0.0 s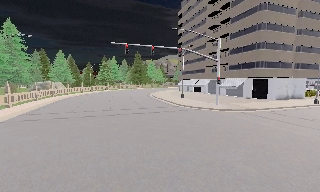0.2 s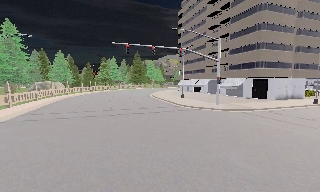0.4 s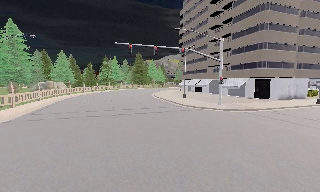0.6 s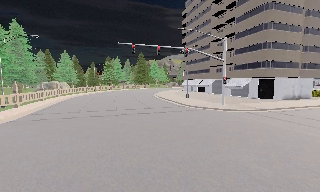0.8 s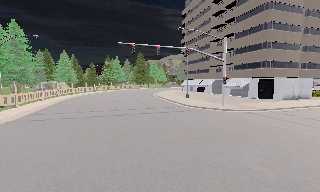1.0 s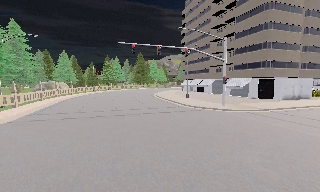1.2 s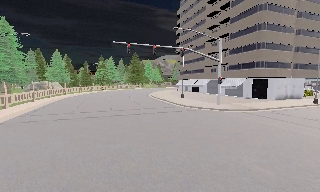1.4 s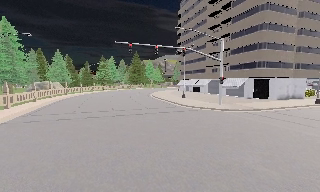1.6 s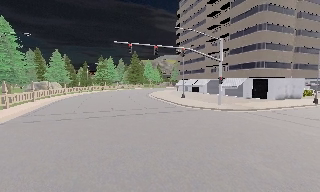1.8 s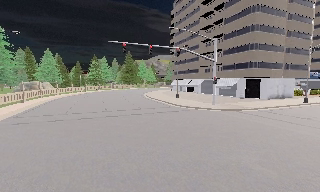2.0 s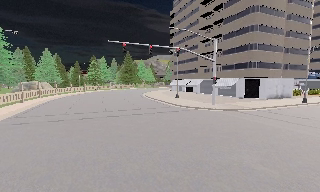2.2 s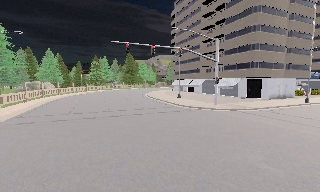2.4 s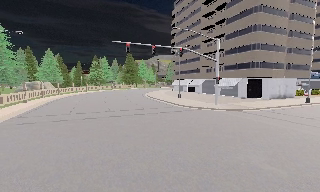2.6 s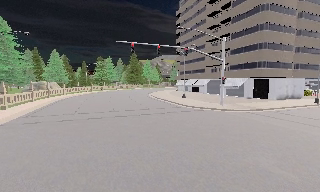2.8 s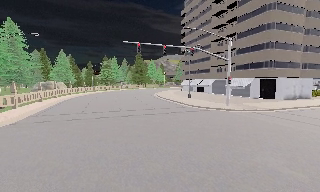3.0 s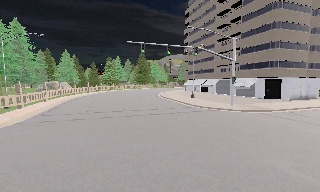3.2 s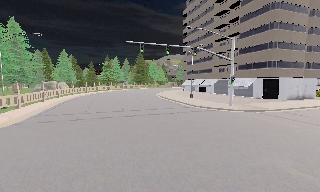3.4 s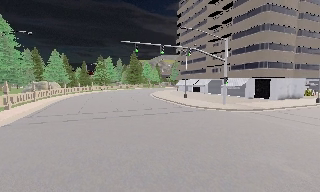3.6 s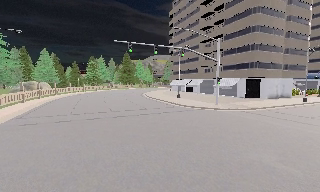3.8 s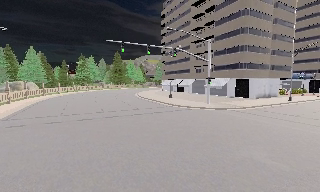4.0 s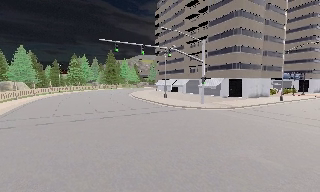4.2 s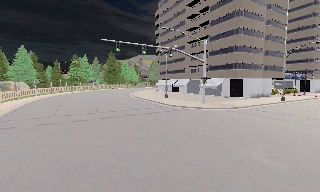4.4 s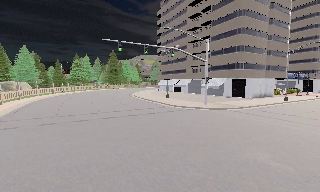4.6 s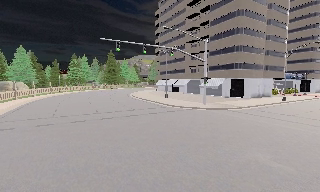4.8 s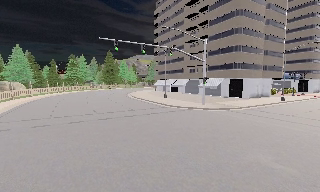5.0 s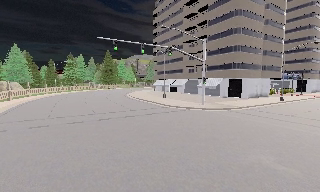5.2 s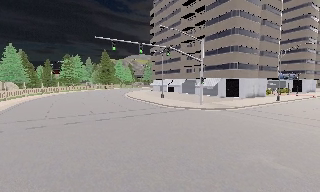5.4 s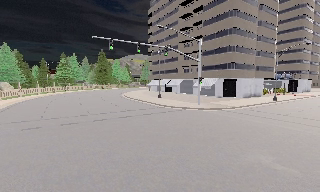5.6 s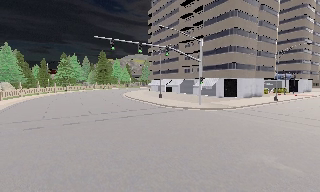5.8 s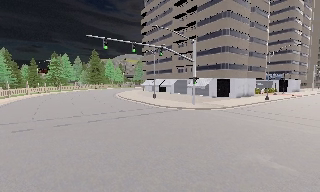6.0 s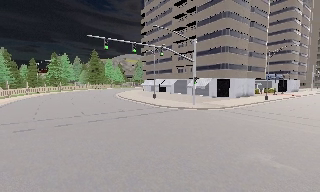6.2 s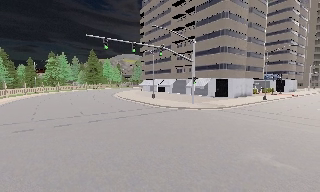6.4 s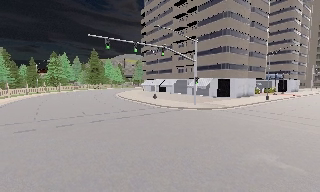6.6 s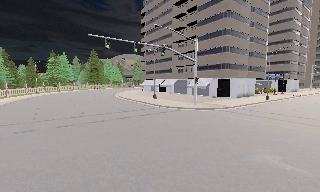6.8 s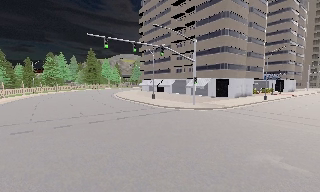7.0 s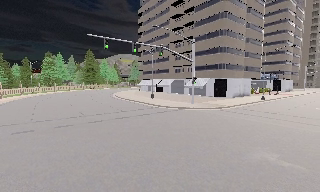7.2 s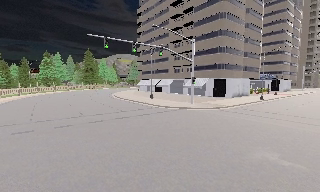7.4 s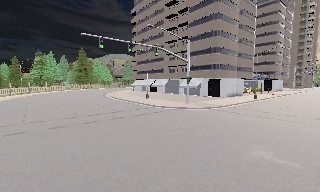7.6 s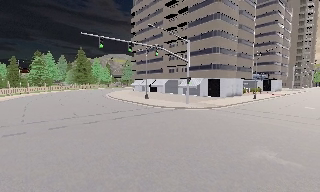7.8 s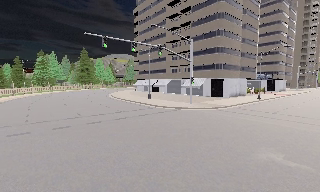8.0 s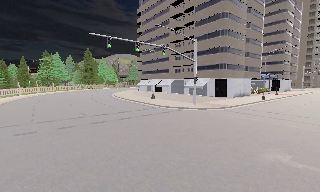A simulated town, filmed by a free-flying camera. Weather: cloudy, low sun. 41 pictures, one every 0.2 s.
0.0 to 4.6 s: The camera pans to its right, which is clockwise from overhead, by about 10 degrees. It travels to its left, about 2.5 m.
4.6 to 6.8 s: The camera travels to its left and forward, about 1 m.
6.8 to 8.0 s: The camera travels to its left, about 0.5 m.
The film runs forward here.
